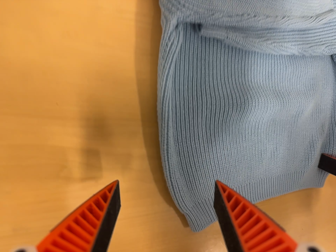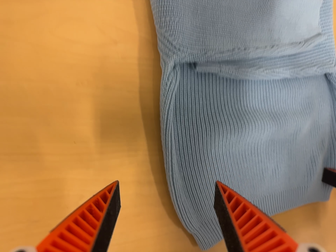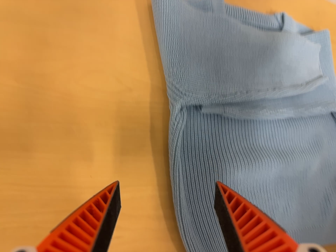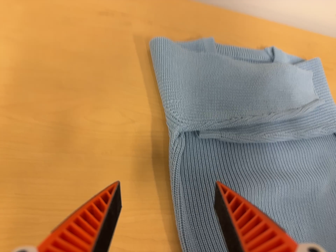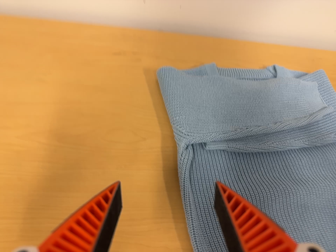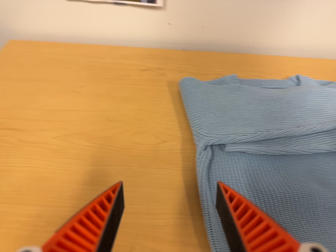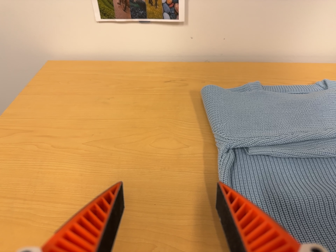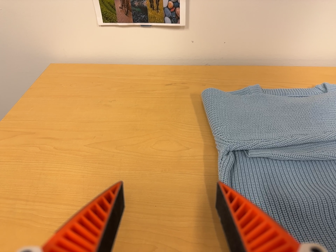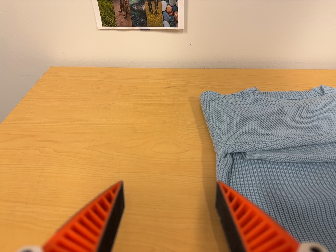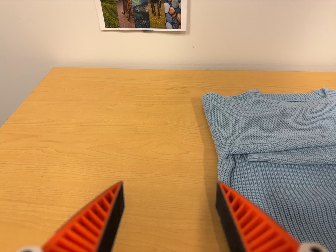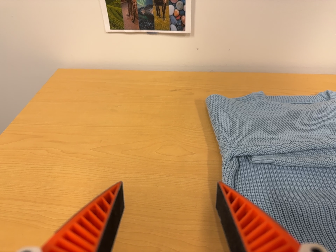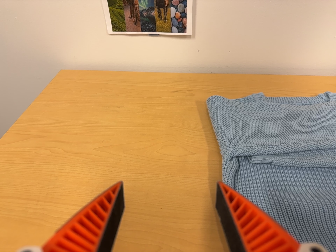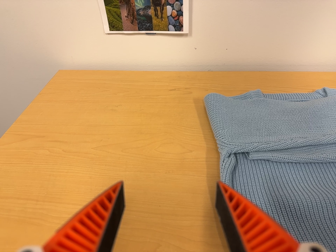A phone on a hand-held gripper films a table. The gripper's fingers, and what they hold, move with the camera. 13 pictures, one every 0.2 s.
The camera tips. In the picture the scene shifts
downward.
The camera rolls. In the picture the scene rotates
counterclockwise.
0.0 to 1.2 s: The camera pans to its left by about 35 degrees. It travels backward, toward the bottom of its view and to its right, about 24 cm. Its aim tips toward the top of its view by about 45 degrees, and the scene shifts downward. It rolls about its line of sight by about 15 degrees, and the scene rotates counterclockwise.
1.2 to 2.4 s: The camera shifts only a little, or ends up much as it began.
The film runs backward here.
